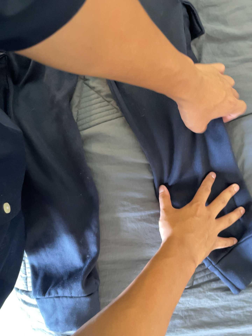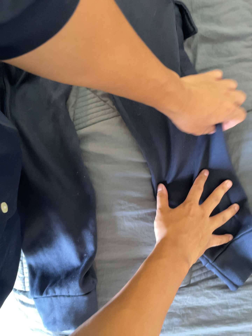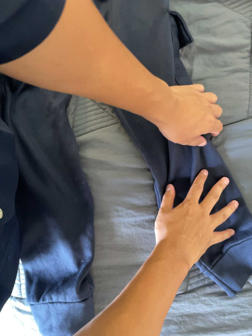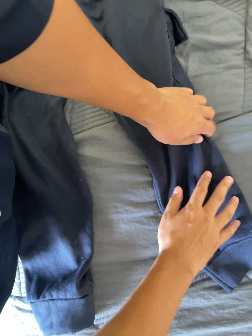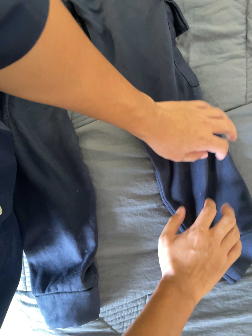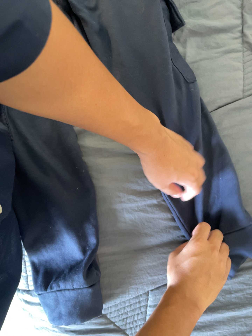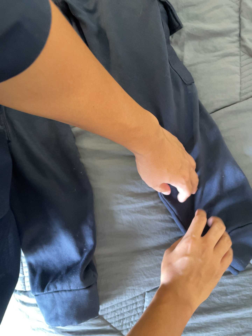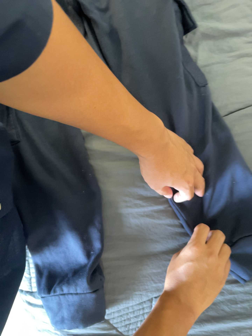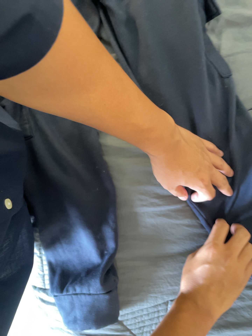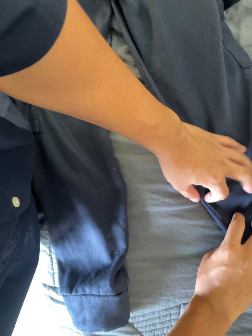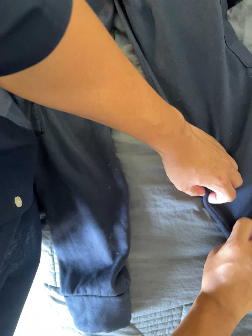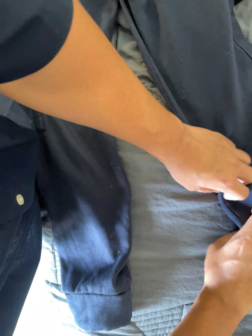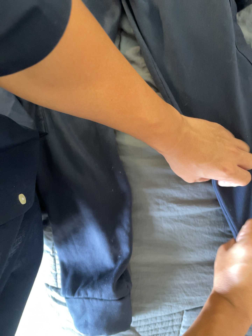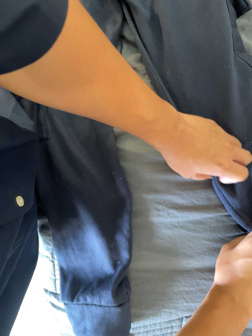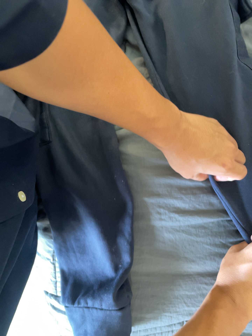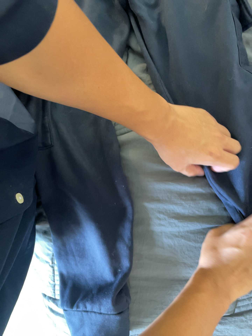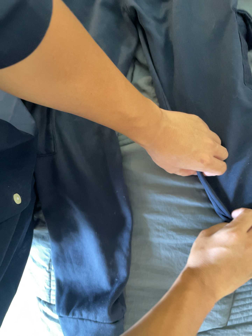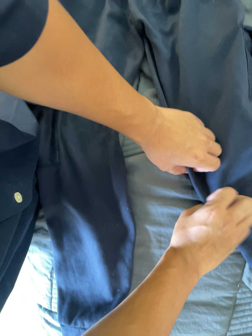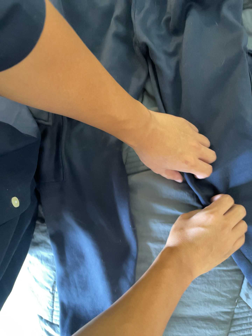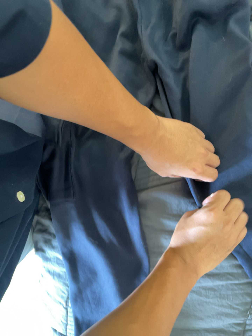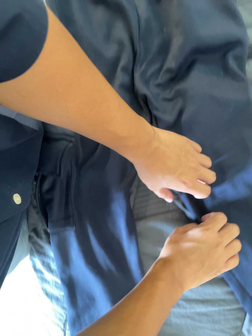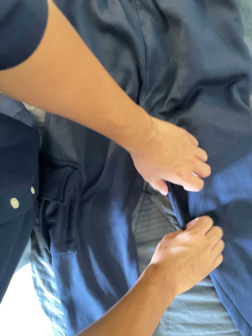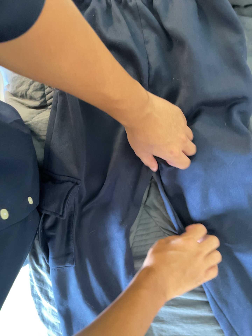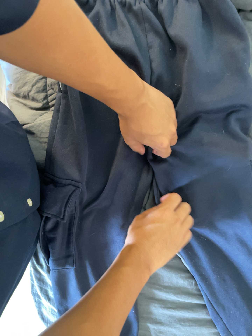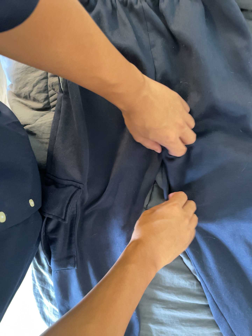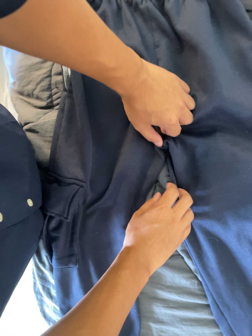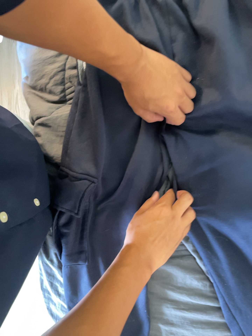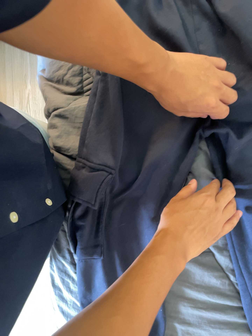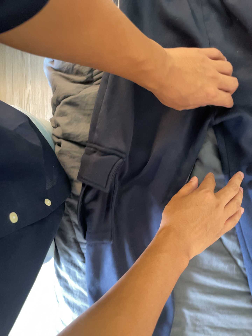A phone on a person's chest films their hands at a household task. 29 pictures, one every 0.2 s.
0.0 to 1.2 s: The camera shifts only a little, or ends up much as it began.
1.2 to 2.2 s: The camera travels forward, about 6 cm, so what stands in front looms larger.
2.2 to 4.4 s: The camera travels toward the top of its view, about 30 cm, so close, fixed things drift downward. It rolls about its line of sight by about 10 degrees, and the scene rotates clockwise.
4.4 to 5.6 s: The camera travels to its left and toward the bottom of its view, about 10 cm, so close, fixed things drift to the right.
The film runs backward here.
